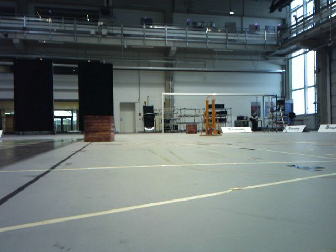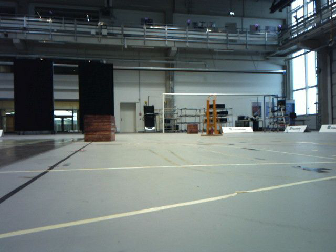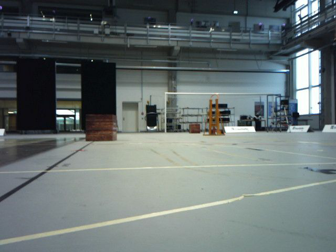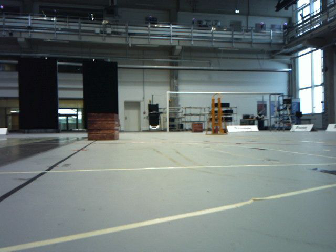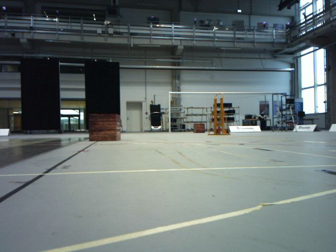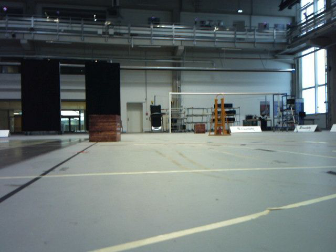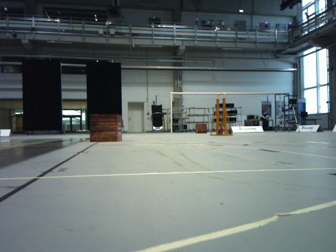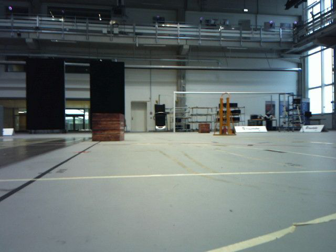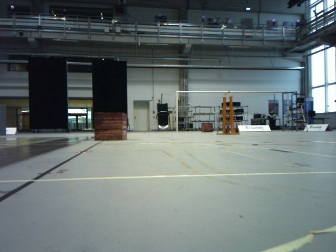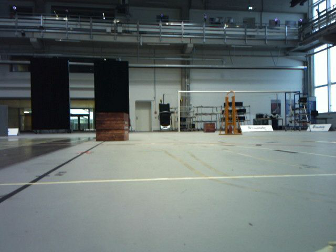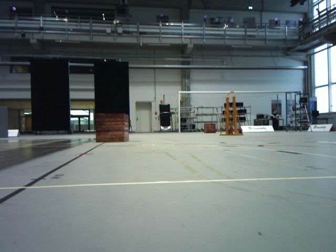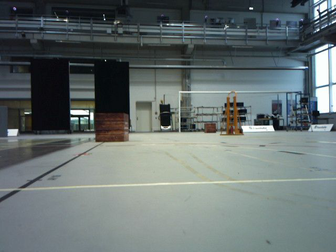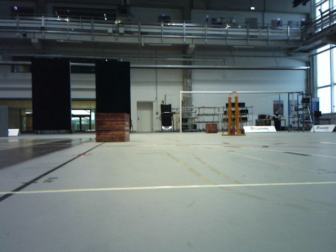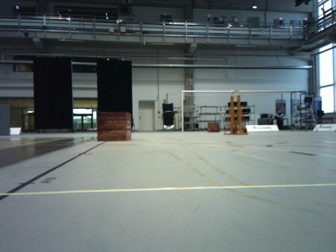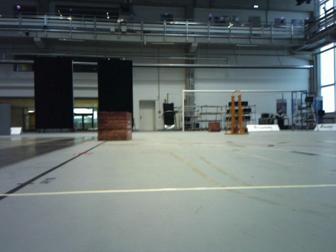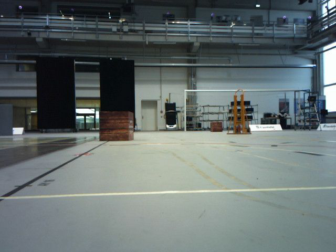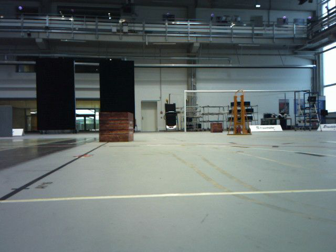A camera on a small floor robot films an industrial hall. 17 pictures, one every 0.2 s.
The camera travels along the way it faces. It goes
forward.
0.0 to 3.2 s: The camera travels forward, about 0.6 m, so what stands in front looms larger.
The film runs forward here.
